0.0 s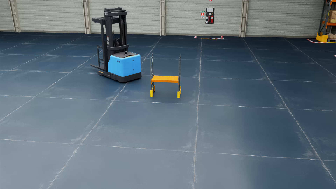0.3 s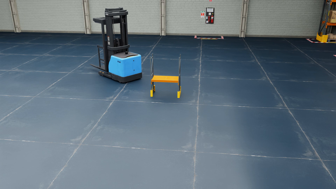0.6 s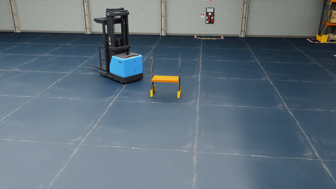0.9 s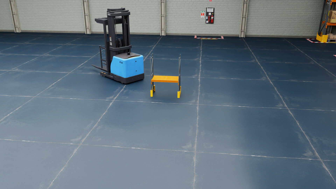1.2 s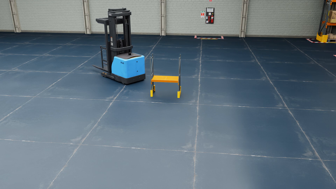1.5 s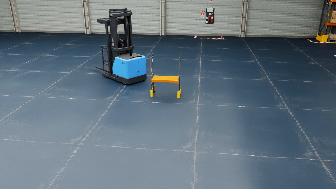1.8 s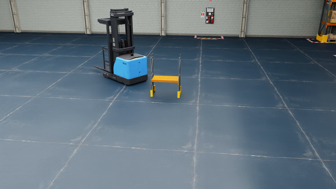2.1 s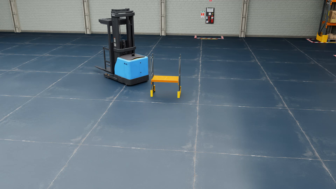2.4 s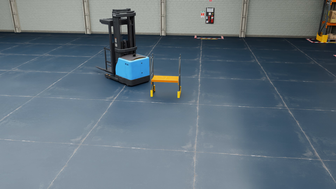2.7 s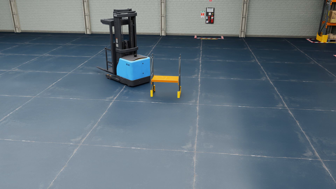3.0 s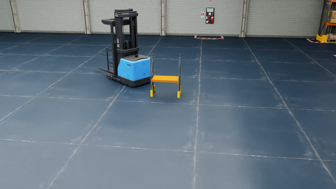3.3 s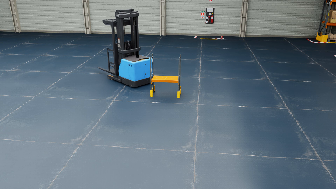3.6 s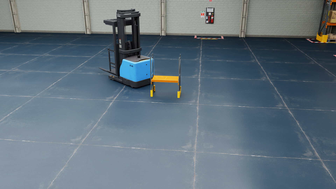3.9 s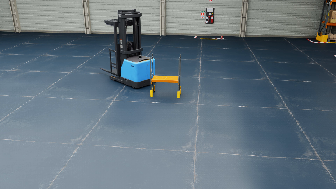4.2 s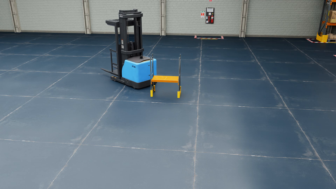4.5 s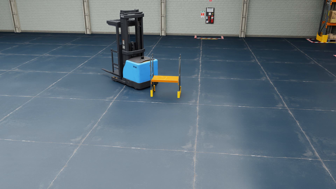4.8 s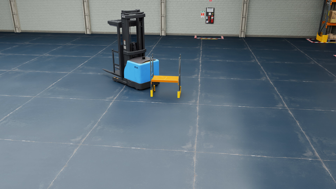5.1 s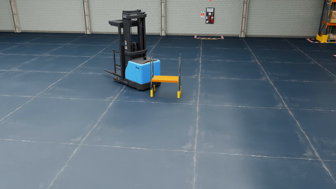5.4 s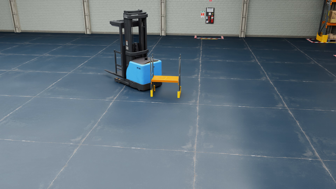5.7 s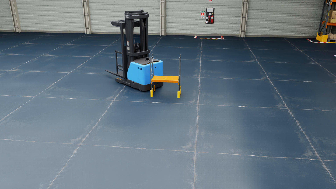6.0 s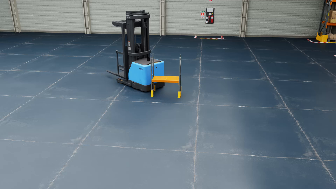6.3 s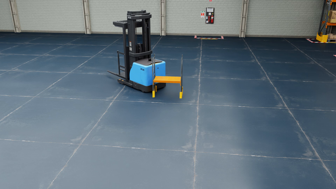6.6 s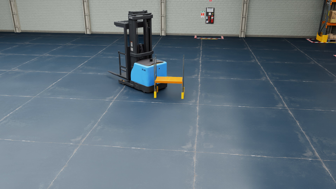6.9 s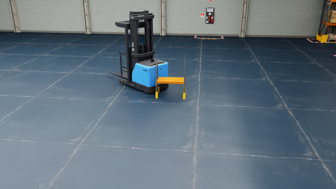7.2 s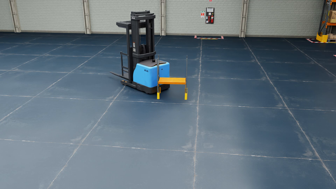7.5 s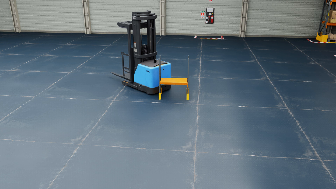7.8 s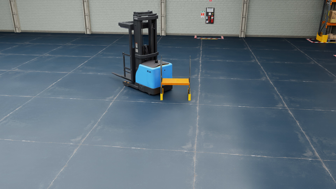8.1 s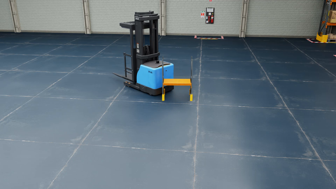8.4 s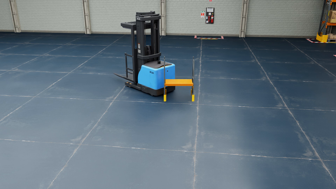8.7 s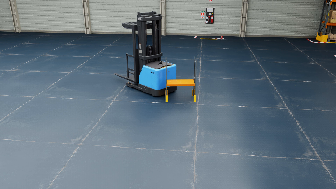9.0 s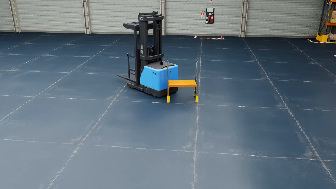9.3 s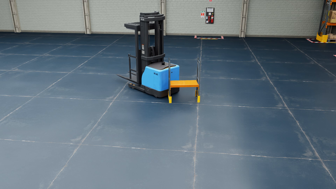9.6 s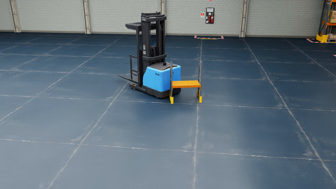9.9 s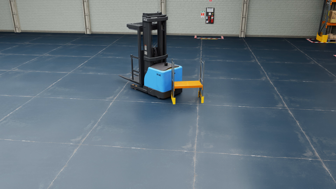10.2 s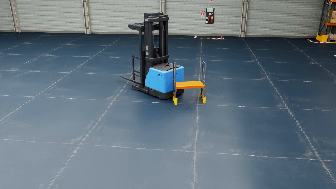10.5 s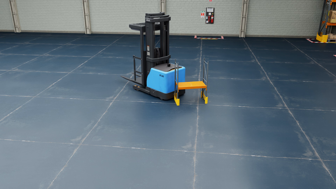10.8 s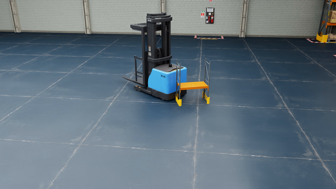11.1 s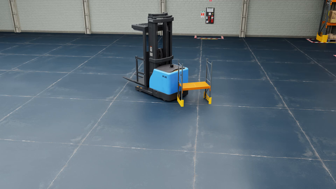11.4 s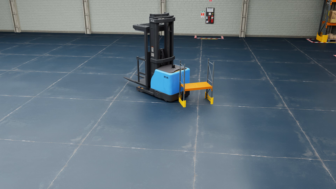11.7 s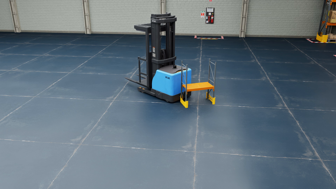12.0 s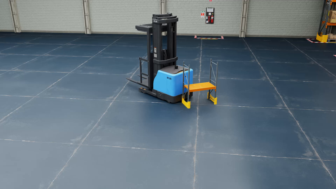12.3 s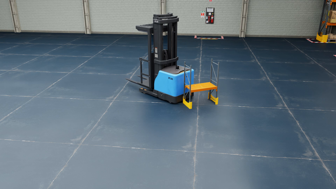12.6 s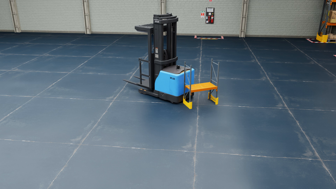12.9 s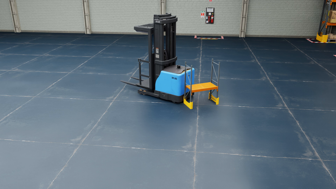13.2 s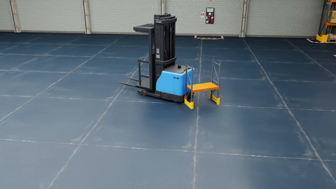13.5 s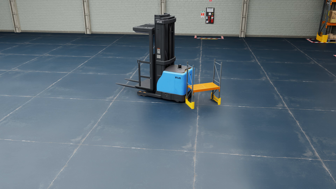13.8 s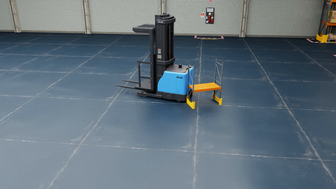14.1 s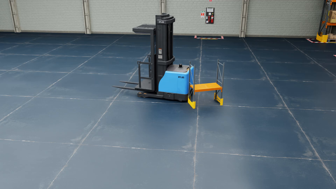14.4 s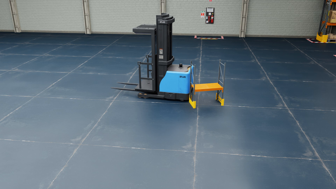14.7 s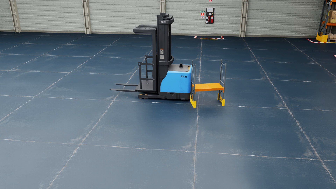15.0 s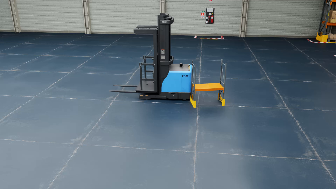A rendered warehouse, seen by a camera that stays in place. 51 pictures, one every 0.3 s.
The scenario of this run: A forklift runs into an object in its way.
